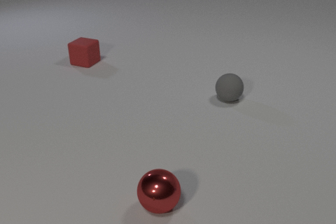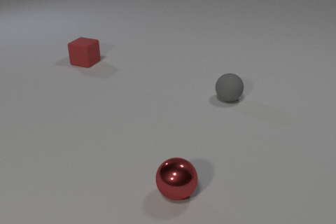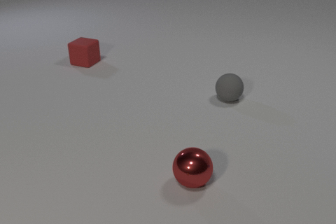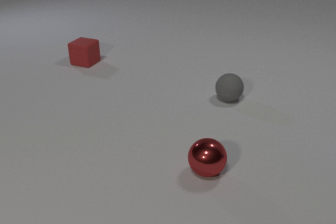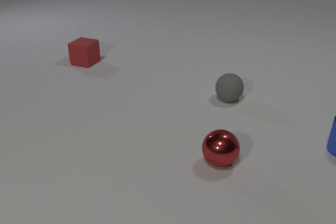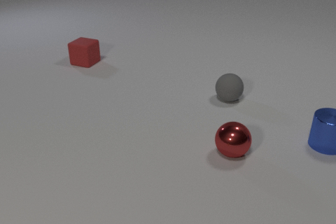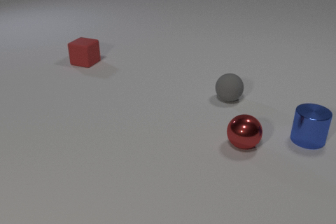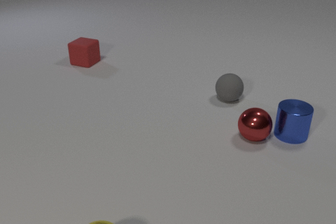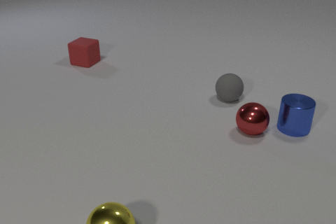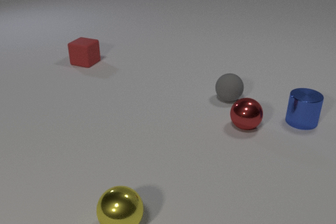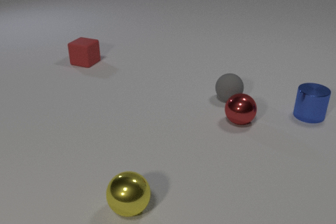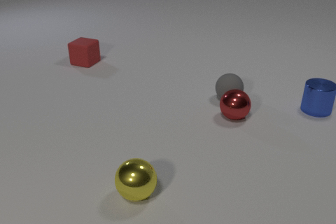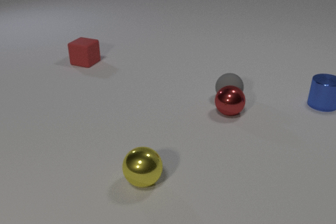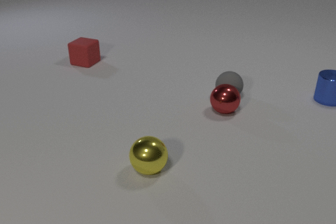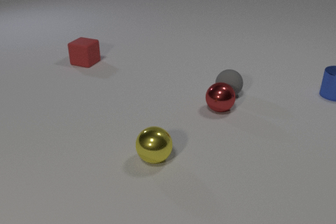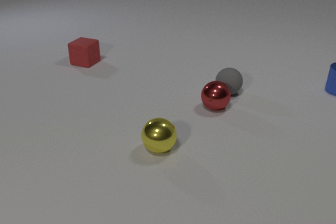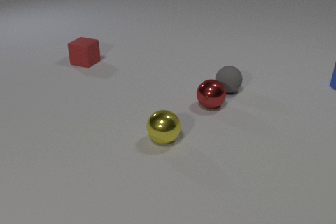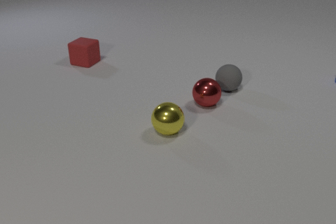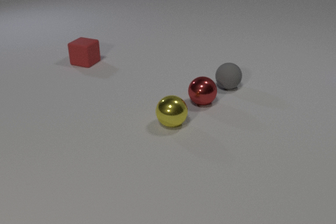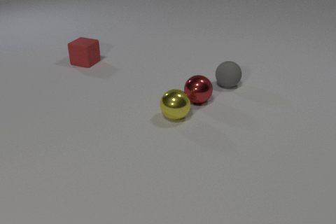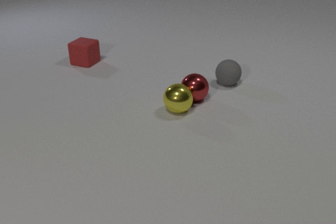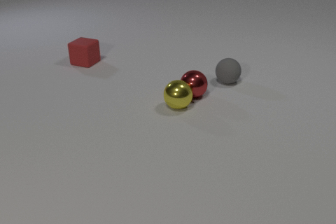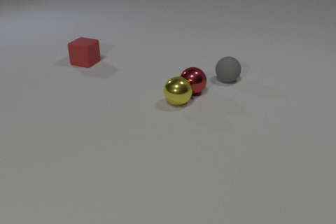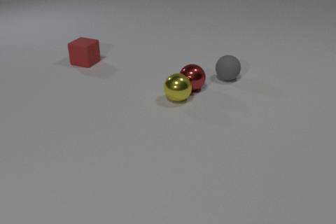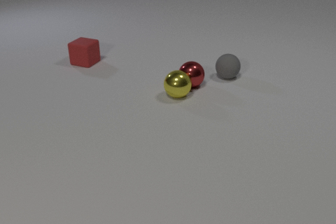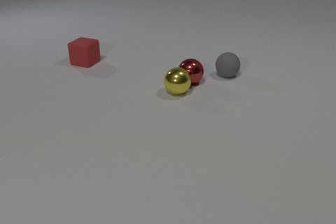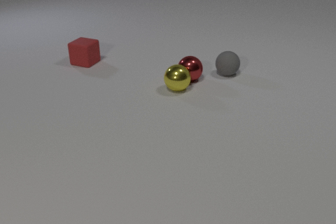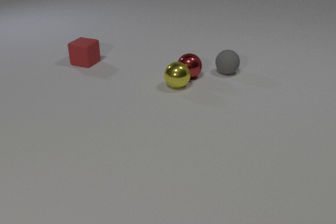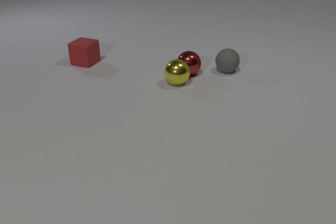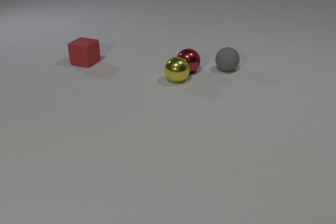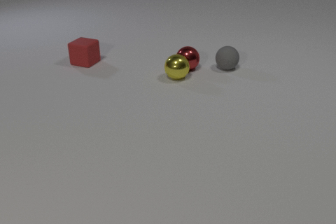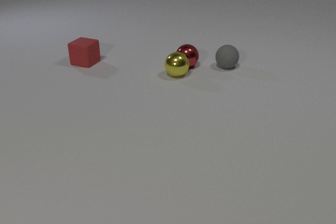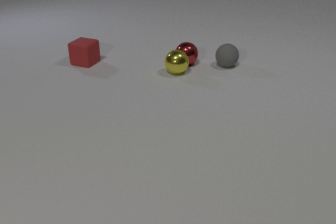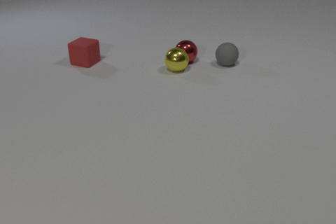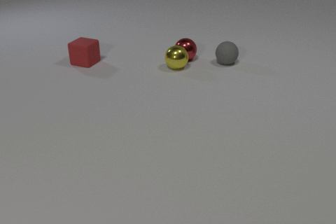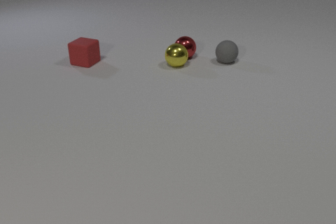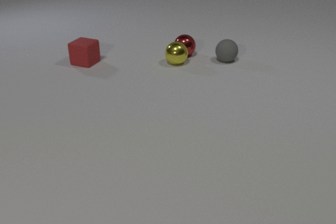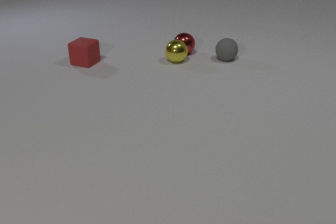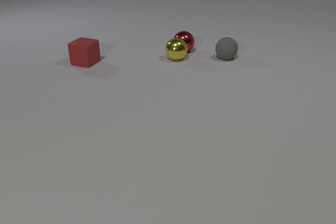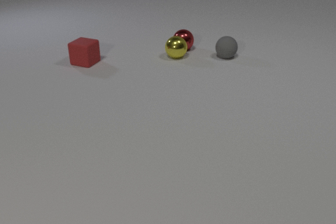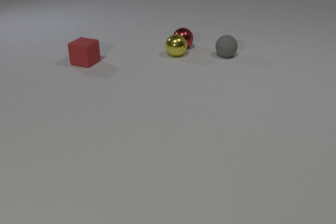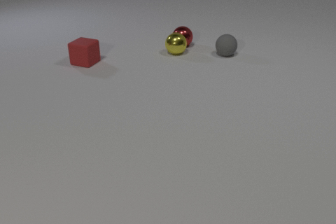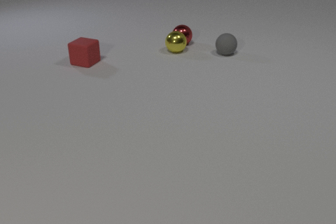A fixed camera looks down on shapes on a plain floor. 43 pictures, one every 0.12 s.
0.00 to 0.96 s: The blue metal cylinder comes in at the right edge, slides to the left and away from the camera. The red metal sphere rolls away from the camera and to the right. The yellow metal sphere comes in at the bottom edge, rolls away from the camera and to the right. The blue metal cylinder and the red metal sphere collide.
0.96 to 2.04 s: The blue metal cylinder slides away from the camera. The red metal sphere rolls away from the camera and to the left. The gray rubber sphere rolls away from the camera. The yellow metal sphere rolls away from the camera. The red metal sphere and the gray rubber sphere collide.
2.04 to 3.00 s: The red metal sphere rolls away from the camera. The gray rubber sphere rolls away from the camera. The yellow metal sphere rolls away from the camera. The red metal sphere and the yellow metal sphere collide.
3.00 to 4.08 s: The red metal sphere rolls away from the camera. The gray rubber sphere rolls away from the camera. The yellow metal sphere rolls away from the camera.
4.08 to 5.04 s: The red metal sphere rolls away from the camera. The gray rubber sphere rolls away from the camera. The yellow metal sphere rolls away from the camera.
What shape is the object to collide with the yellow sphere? sphere.
What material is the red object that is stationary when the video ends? rubber.
How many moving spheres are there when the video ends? 3.
